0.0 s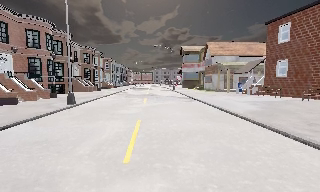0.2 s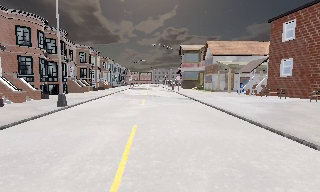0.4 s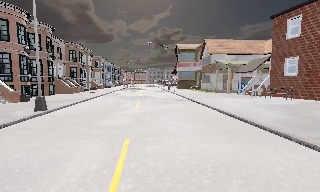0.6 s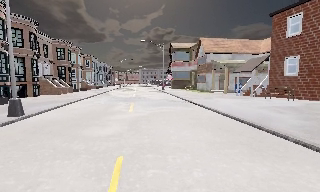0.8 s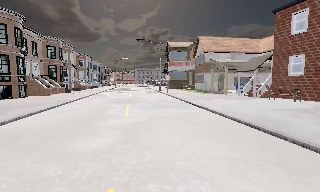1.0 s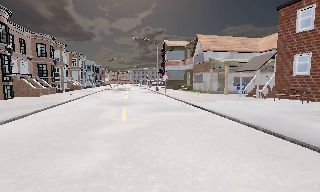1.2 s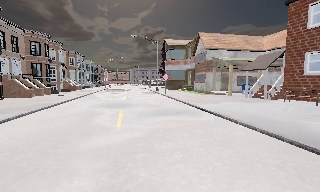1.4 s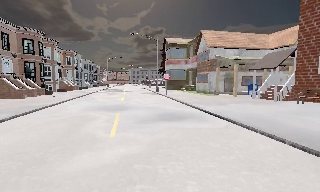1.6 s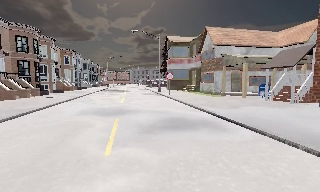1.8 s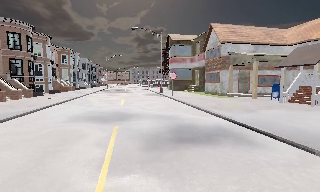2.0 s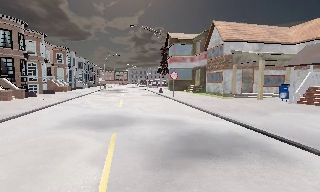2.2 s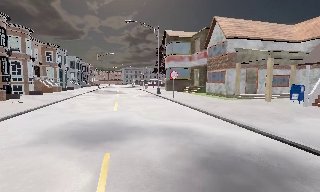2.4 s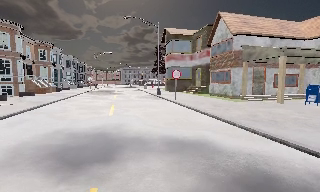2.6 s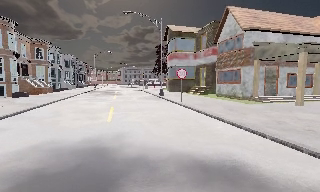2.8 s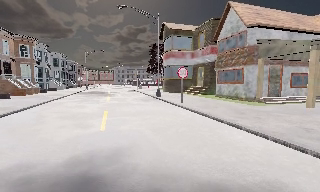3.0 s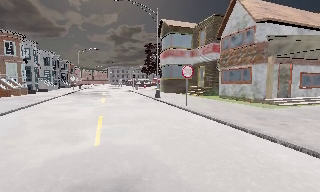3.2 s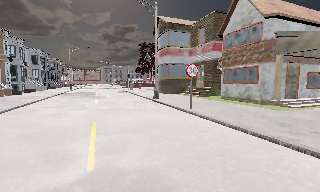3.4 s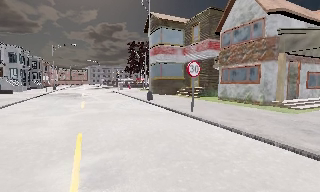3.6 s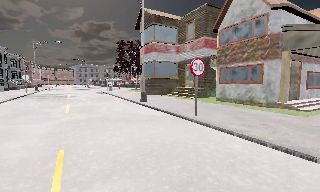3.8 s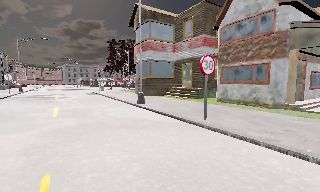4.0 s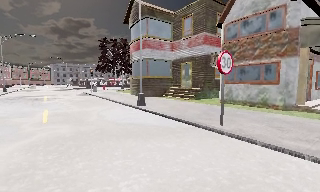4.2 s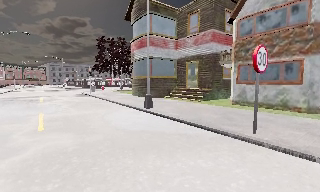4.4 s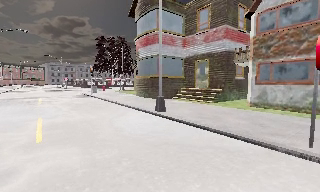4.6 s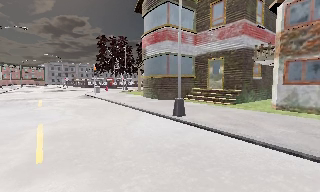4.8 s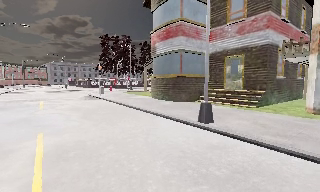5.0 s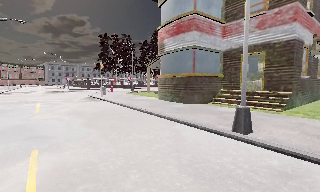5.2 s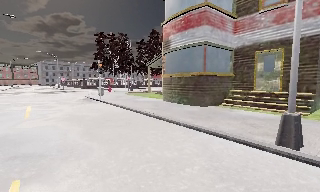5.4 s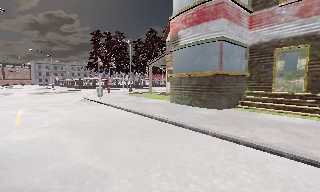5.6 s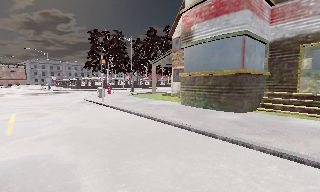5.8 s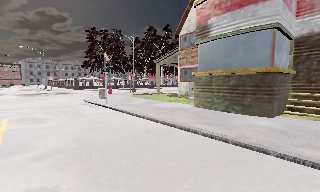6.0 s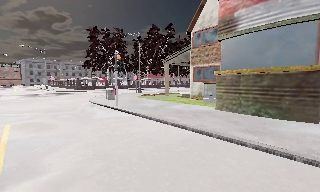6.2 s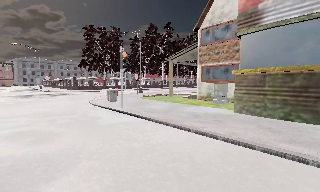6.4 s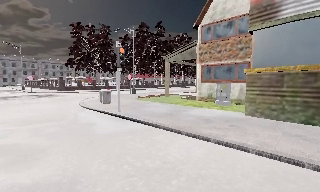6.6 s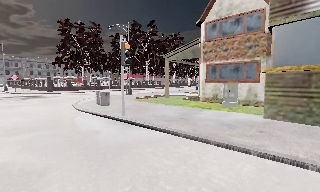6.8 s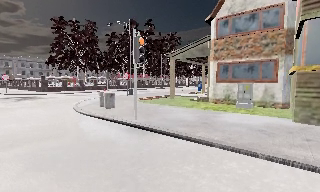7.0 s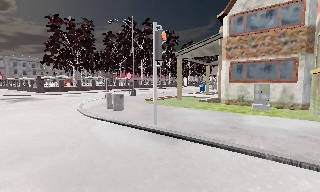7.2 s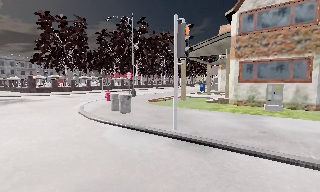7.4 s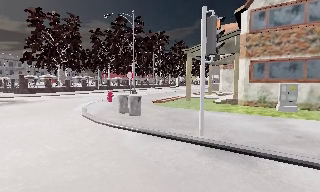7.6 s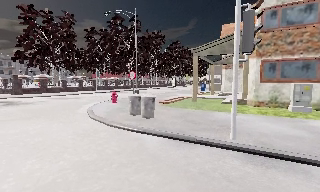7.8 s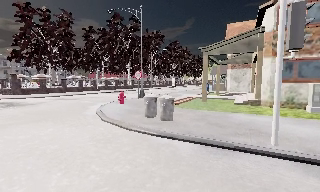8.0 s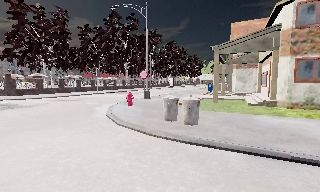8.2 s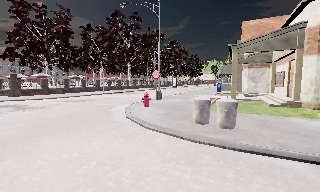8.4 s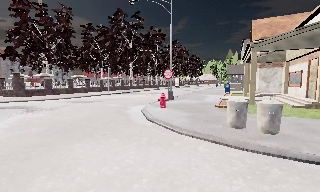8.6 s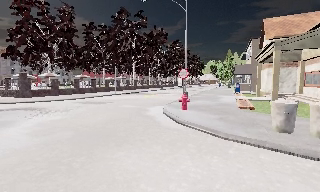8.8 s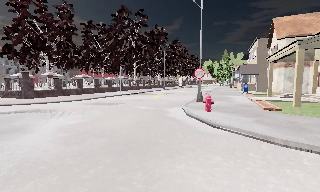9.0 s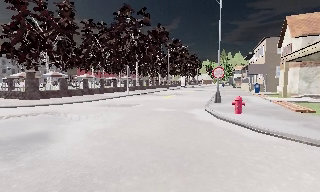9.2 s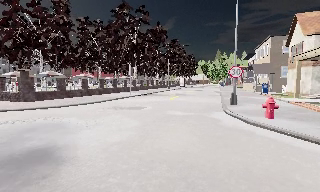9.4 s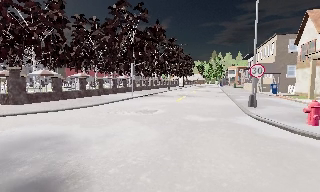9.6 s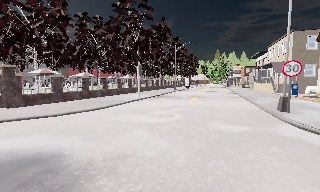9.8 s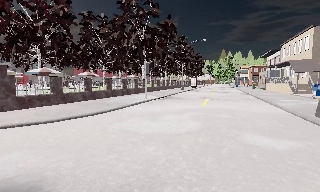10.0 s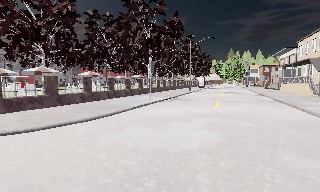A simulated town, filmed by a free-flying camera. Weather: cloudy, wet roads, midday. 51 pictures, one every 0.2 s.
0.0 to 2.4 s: The camera pans to its right, which is clockwise from overhead, by about 10 degrees. It travels forward, about 12 m, so what stands in front looms larger.
2.4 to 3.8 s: The camera pans to its right, which is clockwise from overhead, by about 20 degrees. It travels forward, about 7 m, so what stands in front looms larger.
3.8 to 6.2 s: The camera pans to its right, which is clockwise from overhead, by about 10 degrees. It travels forward and to its left, about 14 m, so what stands in front looms larger.
6.2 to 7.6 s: The camera pans to its right, which is clockwise from overhead, by about 20 degrees. It travels to its left and forward, about 7 m.
7.6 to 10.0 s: The camera travels to its left and forward, about 13 m, so close, fixed things drift to the right.
The film runs forward here.
